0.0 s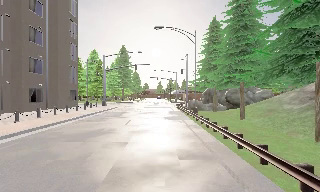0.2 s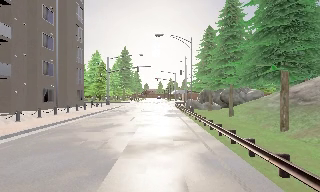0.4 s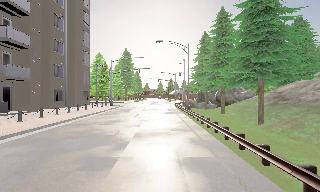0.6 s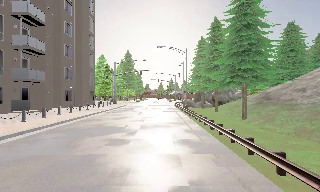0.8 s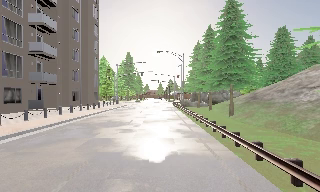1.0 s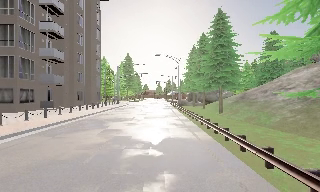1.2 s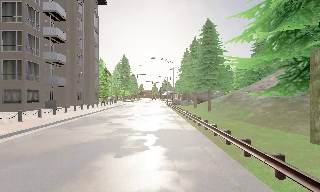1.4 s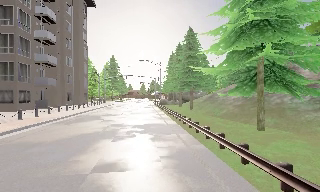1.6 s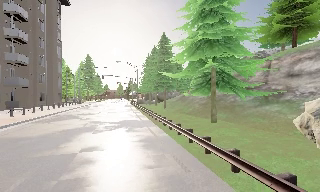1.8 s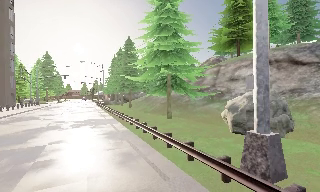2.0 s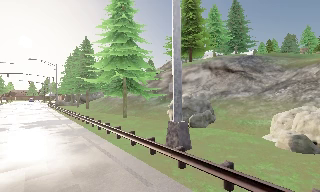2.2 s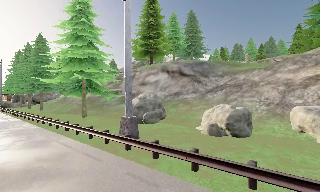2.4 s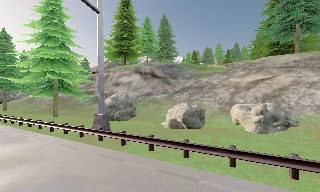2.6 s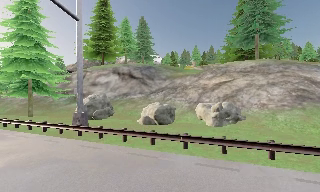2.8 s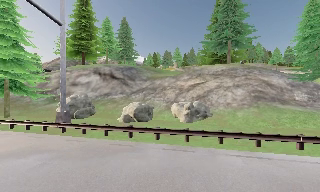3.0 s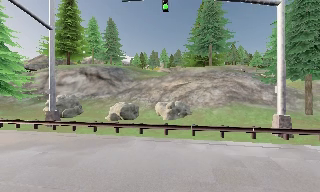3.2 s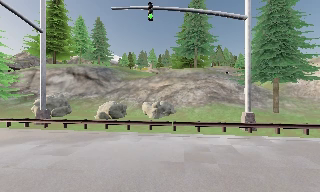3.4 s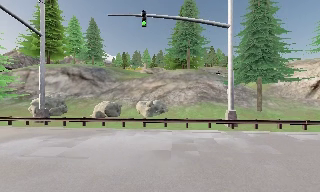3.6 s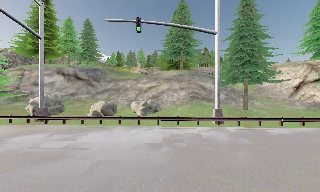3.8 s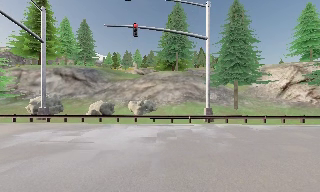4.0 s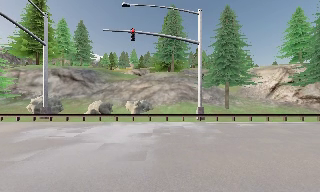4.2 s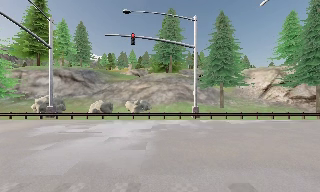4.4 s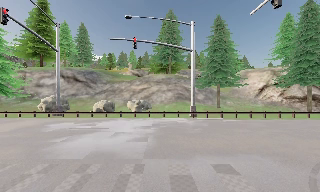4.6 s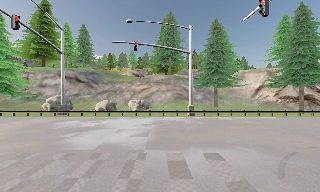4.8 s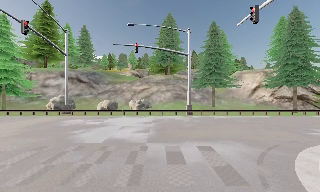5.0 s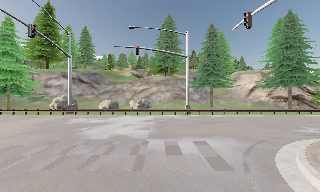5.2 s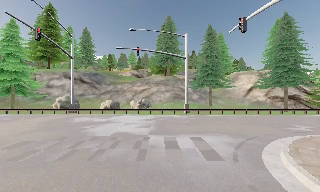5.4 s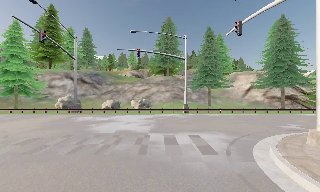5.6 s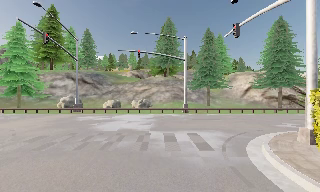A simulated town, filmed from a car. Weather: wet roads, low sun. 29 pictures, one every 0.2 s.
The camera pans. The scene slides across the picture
to the left.
The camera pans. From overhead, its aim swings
clockwise.
0.0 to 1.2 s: The camera travels backward, about 11 m, so what stands in front gets smaller.
1.2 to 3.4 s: The camera swings to its right by about 85 degrees, and the scene slides to the left. It travels backward, about 15 m. It loses speed.
3.4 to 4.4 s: The camera travels backward, about 4.5 m, so what stands in front gets smaller.
4.4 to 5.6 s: The camera travels backward, about 3.5 m, so what stands in front gets smaller. It loses speed.
The film runs backward here.
